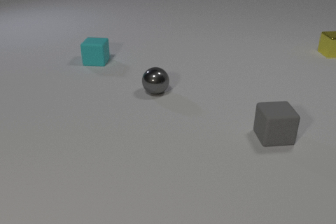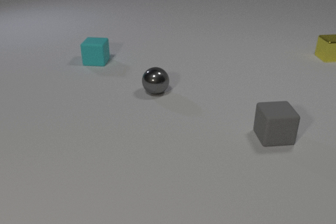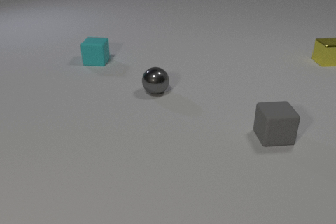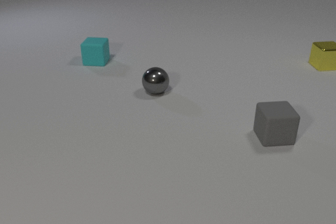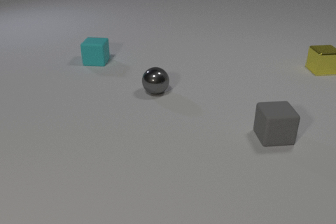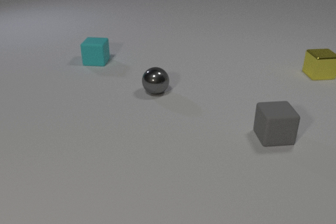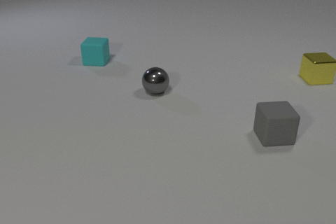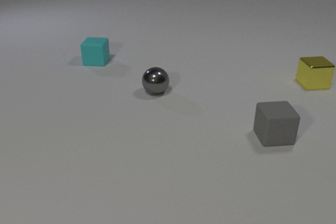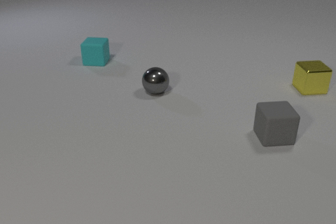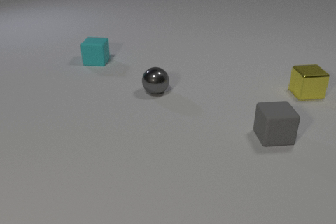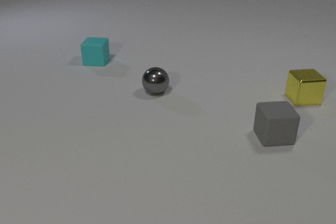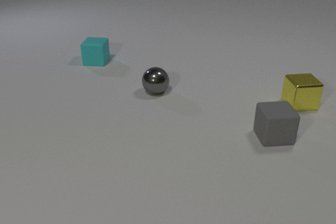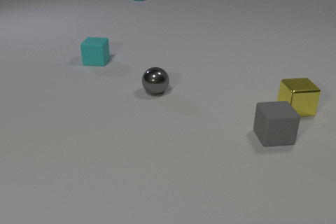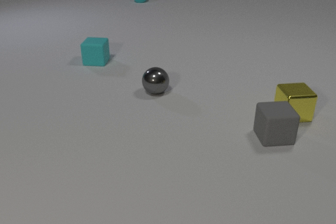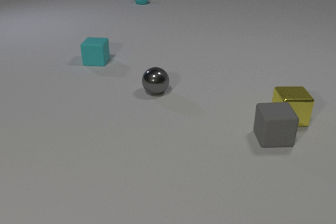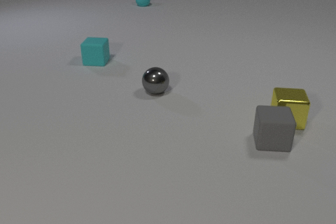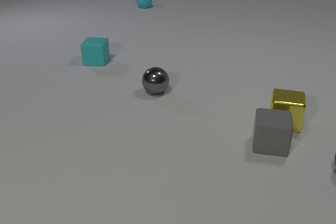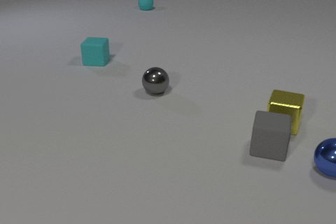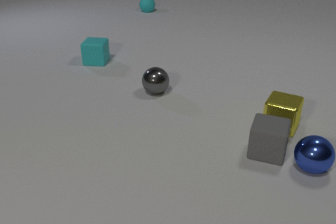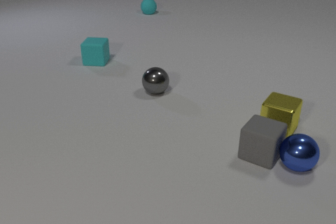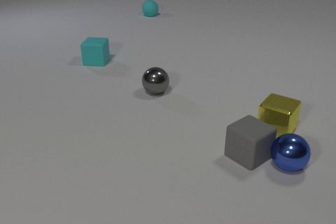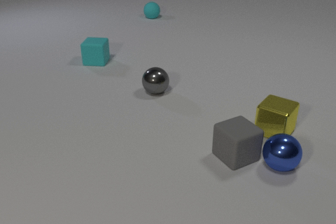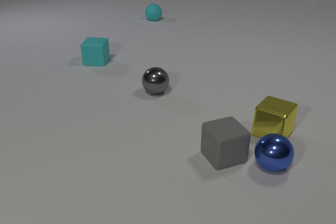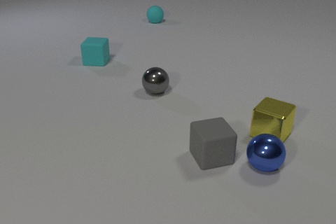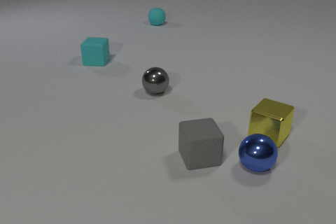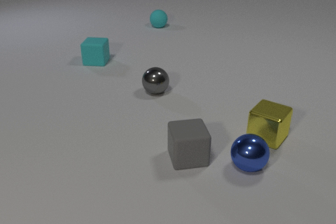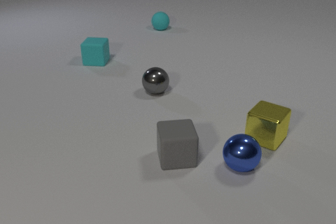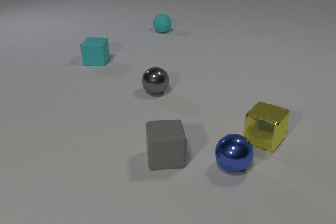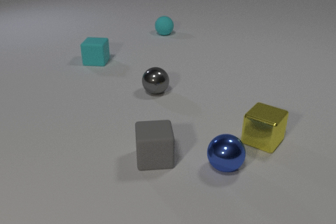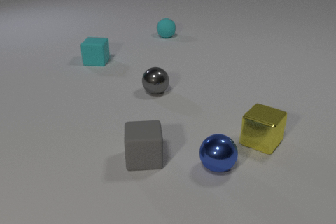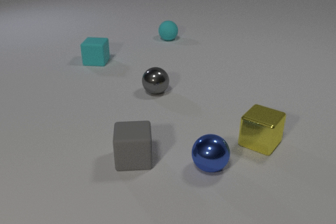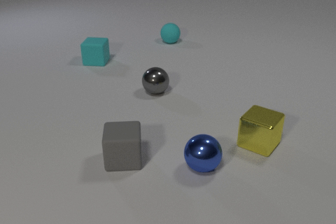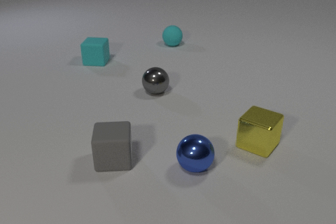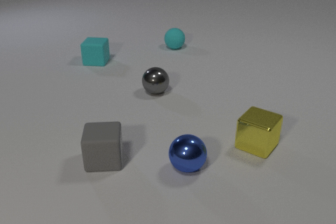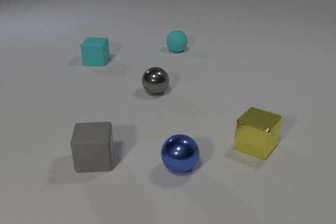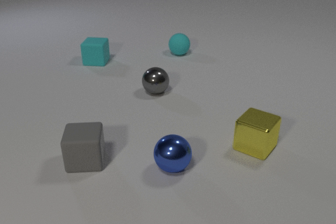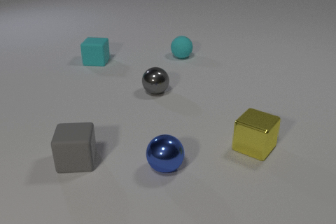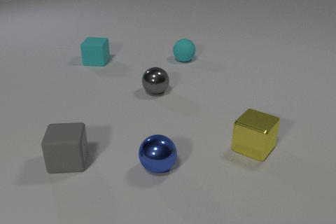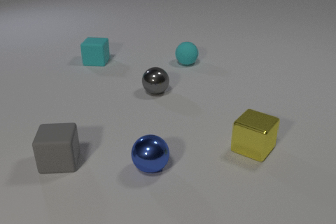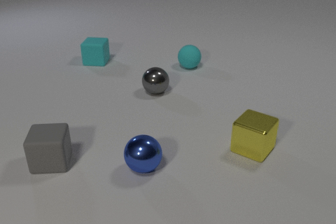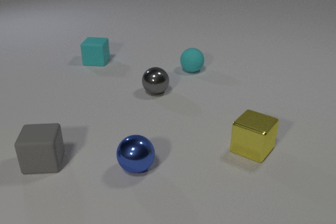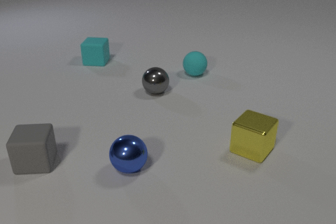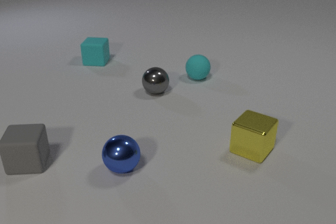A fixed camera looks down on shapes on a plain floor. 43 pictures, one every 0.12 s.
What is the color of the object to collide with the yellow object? gray.
How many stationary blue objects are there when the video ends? 0.
Are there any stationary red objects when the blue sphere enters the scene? no.
0.00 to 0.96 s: The yellow metal cube slides toward the camera.
0.96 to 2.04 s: The yellow metal cube slides toward the camera, spins clockwise seen from above by about 30 degrees, its near face sliding to the left. The gray rubber cube slides toward the camera, spins so that its near face slides to the left, clockwise seen from above. The cyan rubber sphere comes in at the top edge, rolls toward the camera. The blue metal sphere comes in at the right edge, rolls to the left. The yellow metal cube and the gray rubber cube collide.
2.04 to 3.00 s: The yellow metal cube slides toward the camera and to the left. The gray rubber cube slides to the left, spins so that its near face slides to the left, clockwise seen from above. The cyan rubber sphere rolls toward the camera. The blue metal sphere rolls to the left. The gray rubber cube and the blue metal sphere collide.
3.00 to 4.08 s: The yellow metal cube slides toward the camera and to the left. The gray rubber cube slides to the left. The cyan rubber sphere rolls toward the camera. The blue metal sphere rolls to the left.
4.08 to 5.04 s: The gray rubber cube slides to the left. The cyan rubber sphere rolls toward the camera. The blue metal sphere rolls to the left.
